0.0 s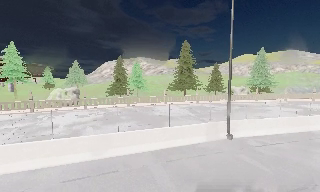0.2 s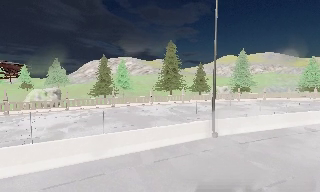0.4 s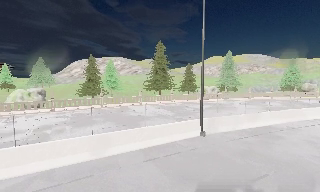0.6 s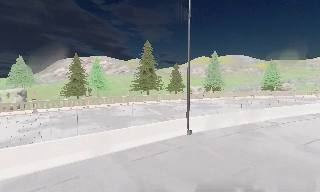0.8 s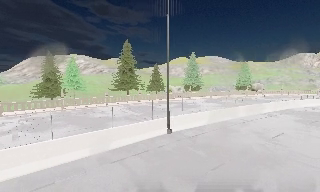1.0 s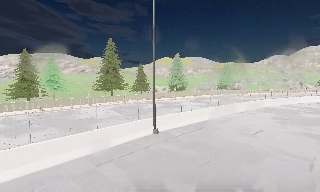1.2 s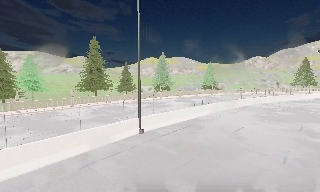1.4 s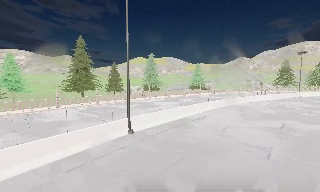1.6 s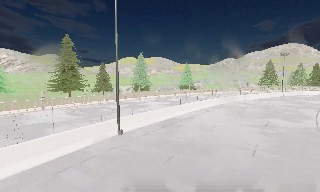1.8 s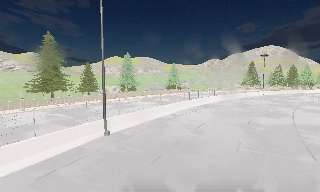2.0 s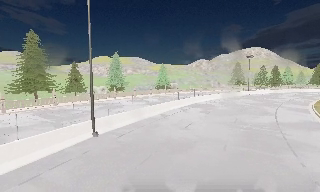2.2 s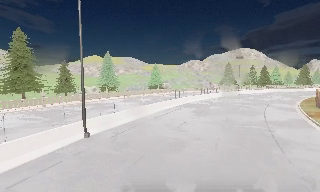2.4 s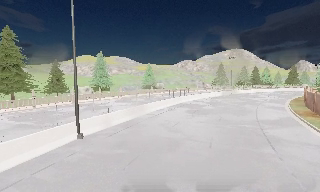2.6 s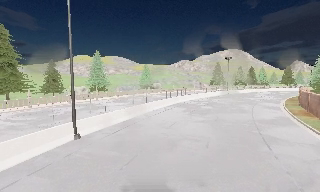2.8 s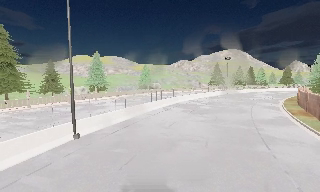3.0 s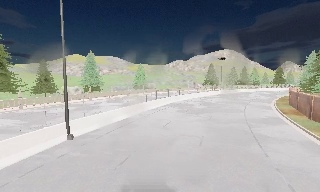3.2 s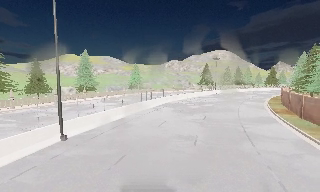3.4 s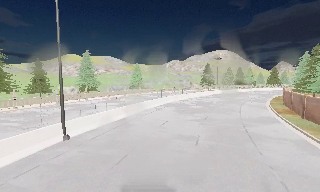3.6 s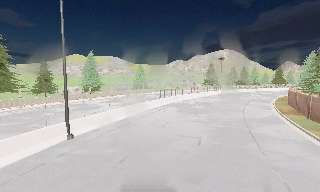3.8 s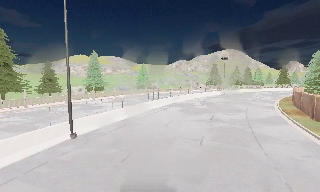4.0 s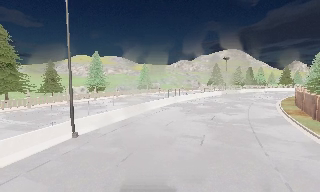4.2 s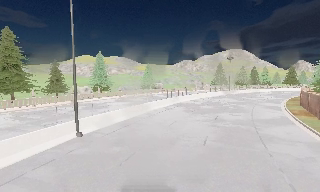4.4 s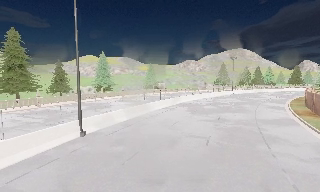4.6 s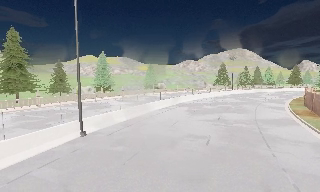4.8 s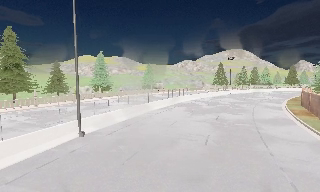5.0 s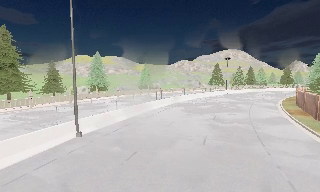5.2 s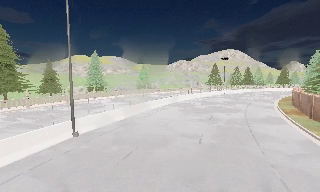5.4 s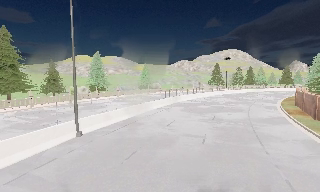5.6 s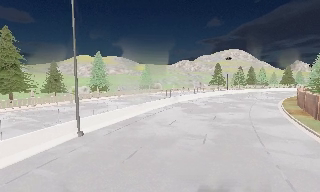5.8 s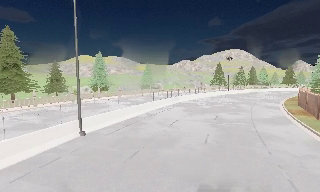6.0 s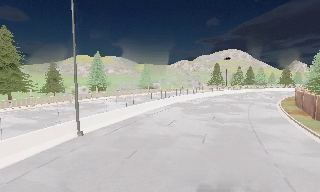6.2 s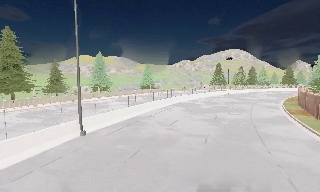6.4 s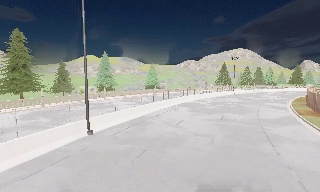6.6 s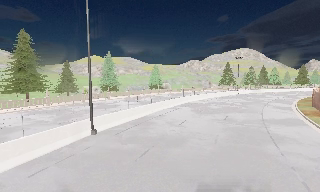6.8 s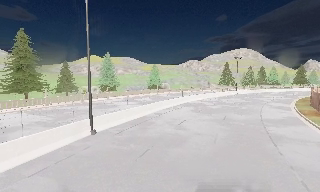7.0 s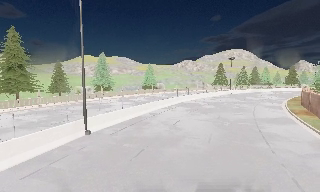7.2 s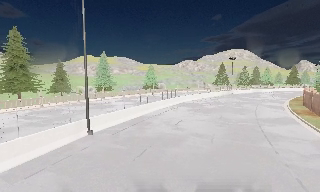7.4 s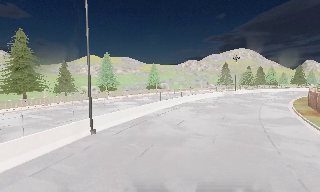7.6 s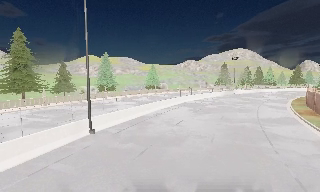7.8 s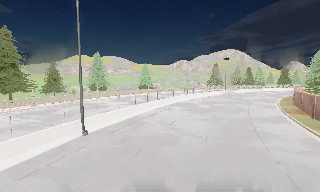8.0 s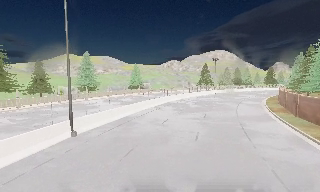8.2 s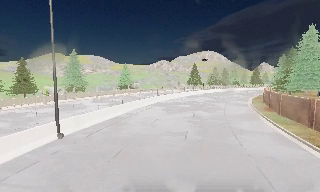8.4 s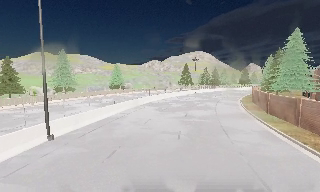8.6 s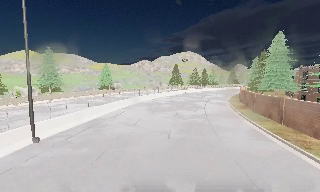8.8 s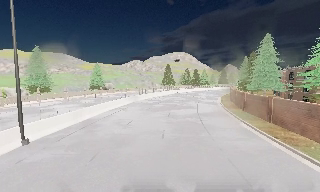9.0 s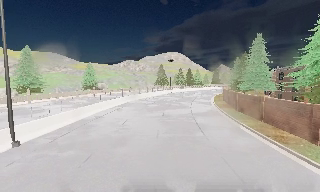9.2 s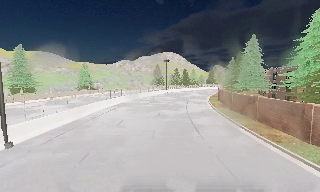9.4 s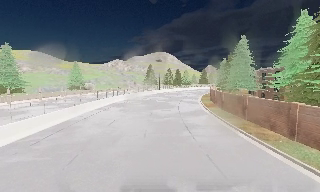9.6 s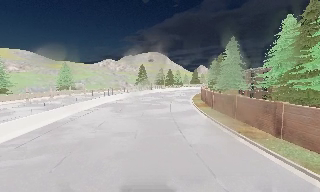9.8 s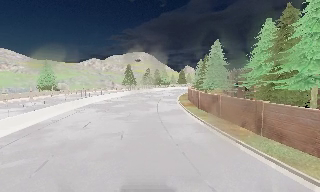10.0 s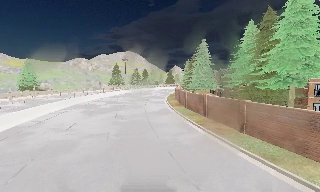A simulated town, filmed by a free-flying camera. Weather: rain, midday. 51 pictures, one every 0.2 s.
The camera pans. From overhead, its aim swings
clockwise.
The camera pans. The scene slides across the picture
to the left.
0.0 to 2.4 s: The camera swings to its right by about 50 degrees, and the scene slides to the left.
2.4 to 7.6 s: The camera travels backward, about 1 m, so what stands in front gets smaller.
7.6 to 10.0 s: The camera swings to its right by about 35 degrees, and the scene slides to the left.
The film runs backward here.
